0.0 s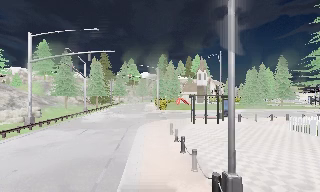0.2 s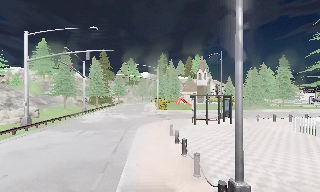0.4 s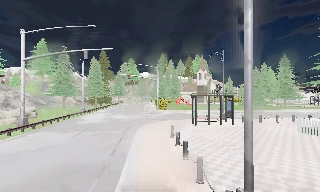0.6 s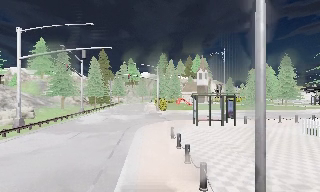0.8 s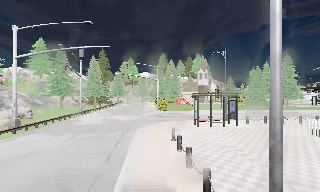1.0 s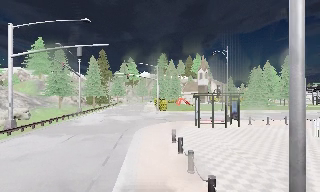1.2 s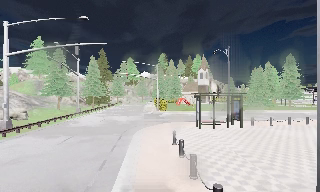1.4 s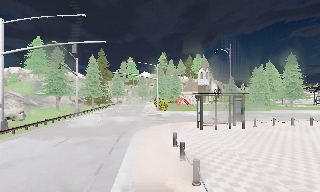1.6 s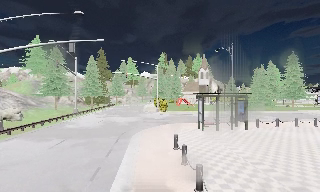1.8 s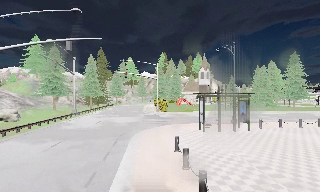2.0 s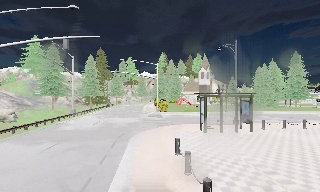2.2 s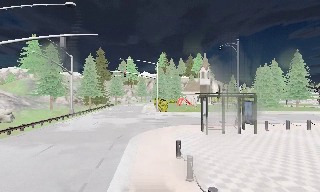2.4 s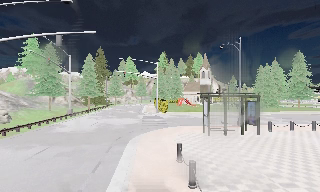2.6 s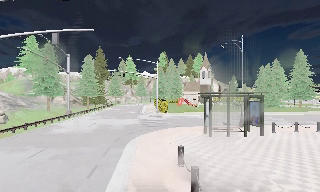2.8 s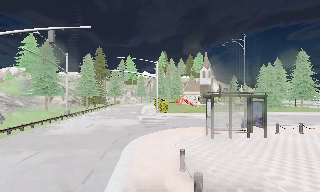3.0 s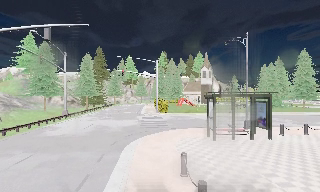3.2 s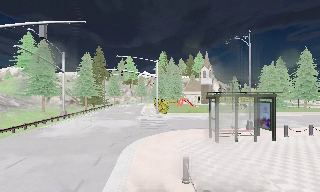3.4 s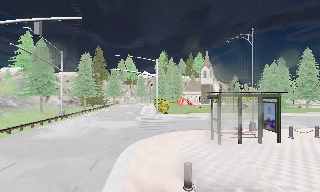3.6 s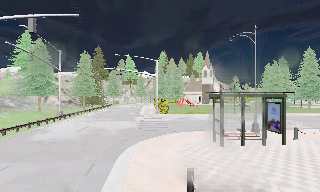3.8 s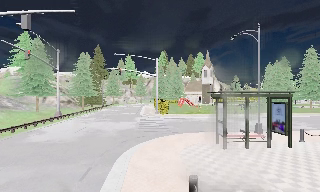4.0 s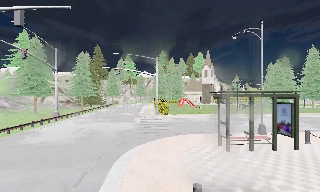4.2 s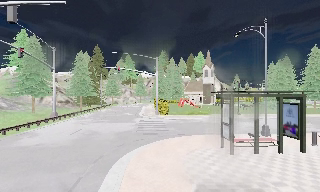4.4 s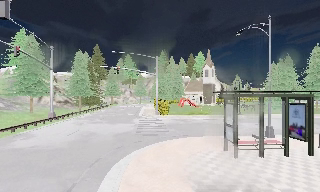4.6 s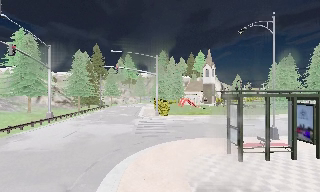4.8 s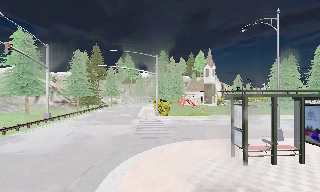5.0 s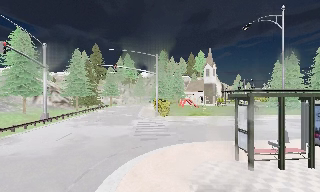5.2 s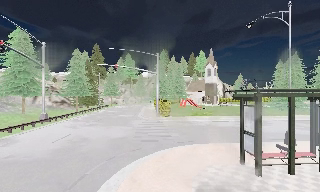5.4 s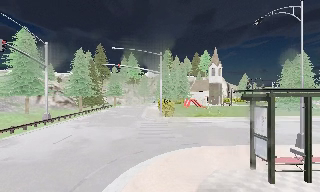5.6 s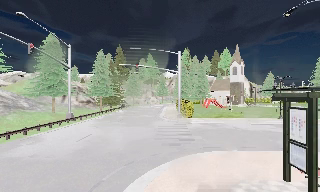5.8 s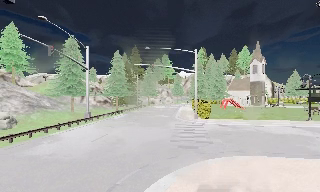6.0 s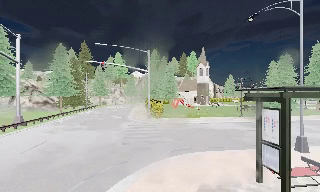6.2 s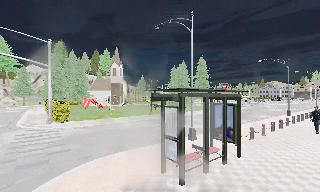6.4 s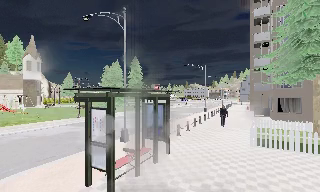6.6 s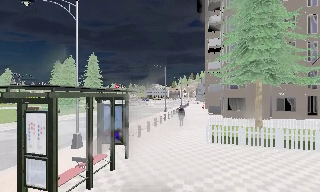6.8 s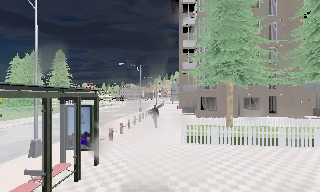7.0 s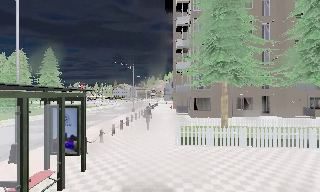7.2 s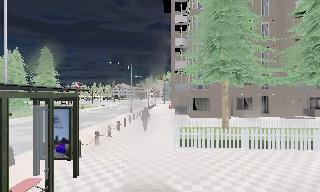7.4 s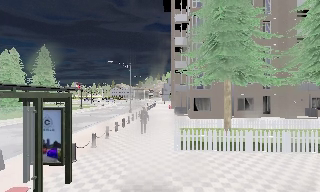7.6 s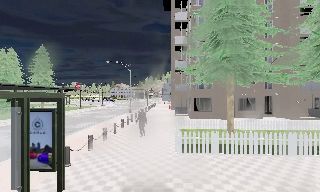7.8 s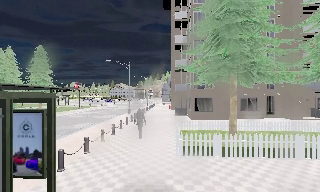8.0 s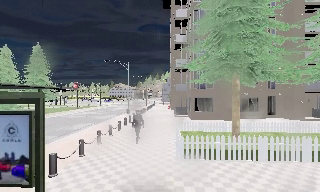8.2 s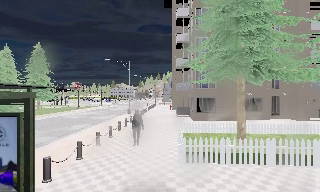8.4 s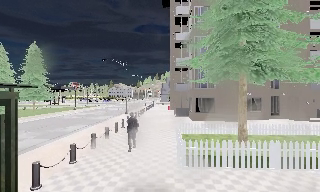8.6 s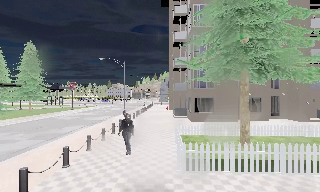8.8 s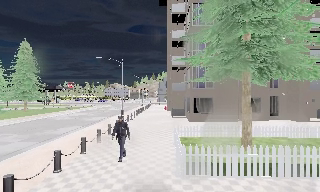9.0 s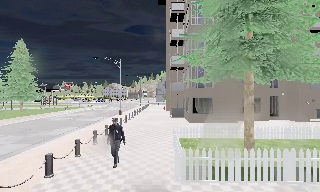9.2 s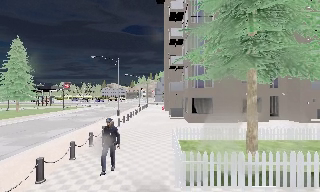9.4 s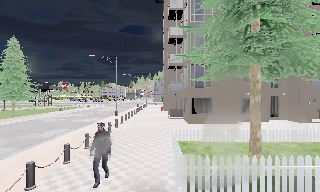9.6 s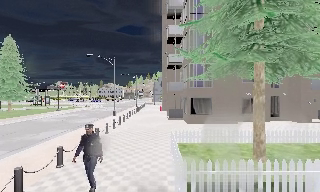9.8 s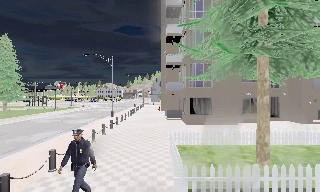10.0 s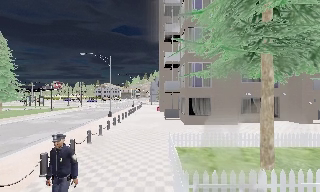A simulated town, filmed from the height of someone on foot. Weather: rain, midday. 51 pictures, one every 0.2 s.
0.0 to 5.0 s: The camera travels forward, about 9 m, so what stands in front looms larger.
5.0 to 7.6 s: The camera swings to its right by about 80 degrees, and the scene slides to the left. It travels forward, about 4.5 m.
7.6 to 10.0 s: The camera travels forward, about 4 m, so what stands in front looms larger.
The film runs forward here.
